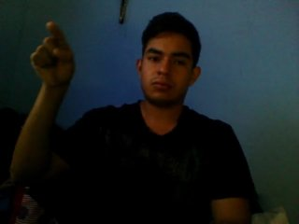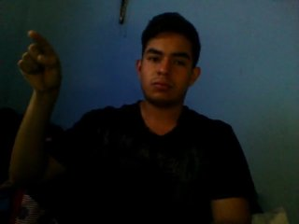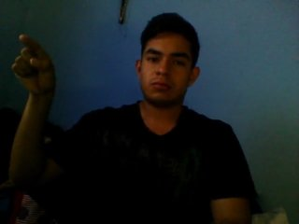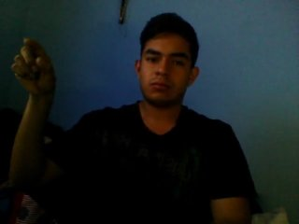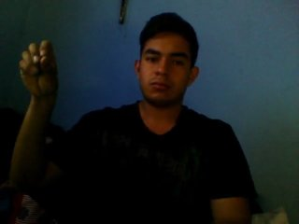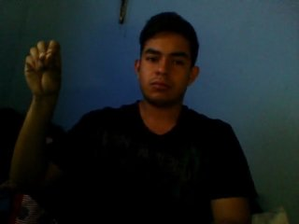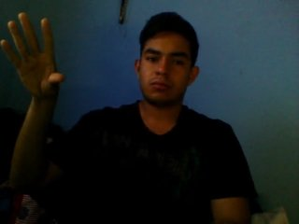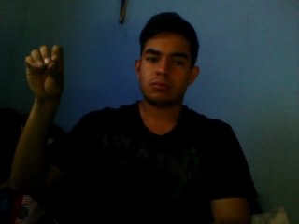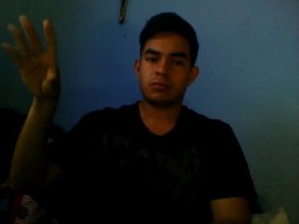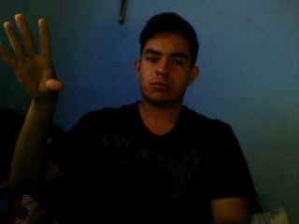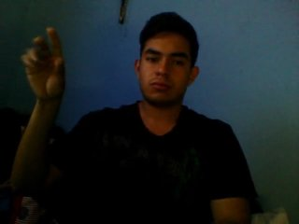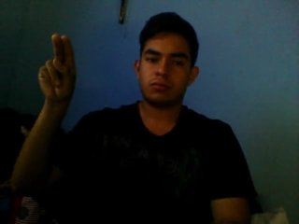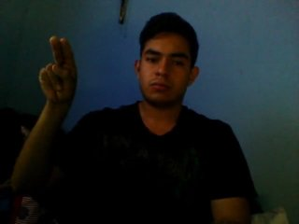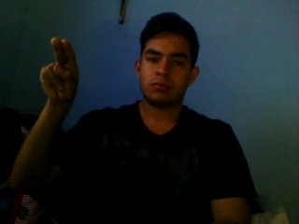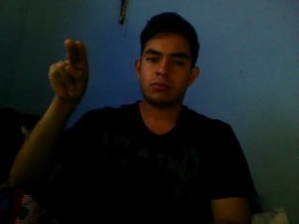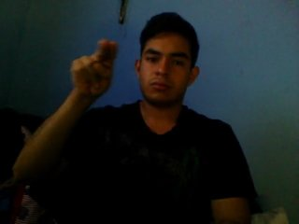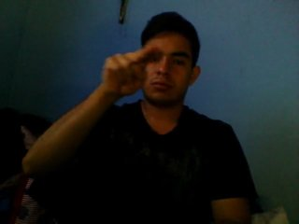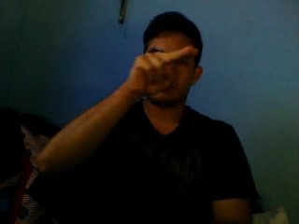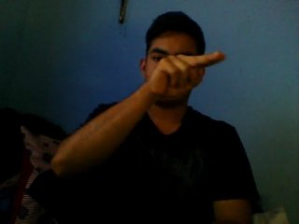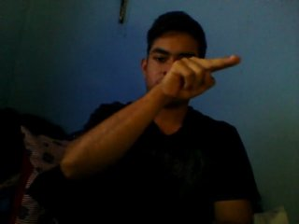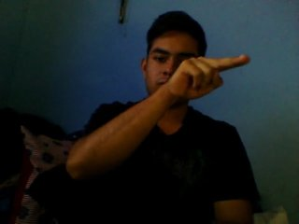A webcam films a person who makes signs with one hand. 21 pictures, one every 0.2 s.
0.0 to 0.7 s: Pointing with one finger.
0.8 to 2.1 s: Open twice.
2.2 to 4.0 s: Pointing with two fingers.
